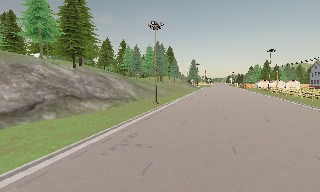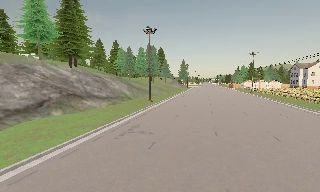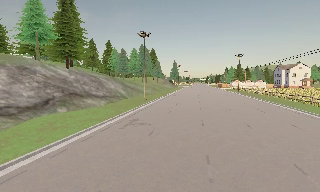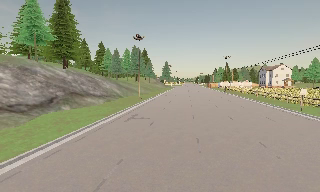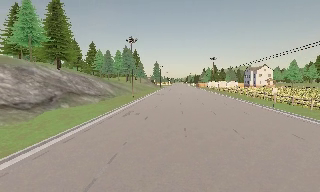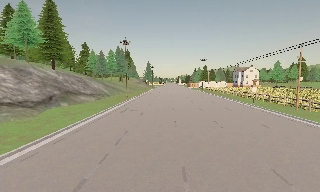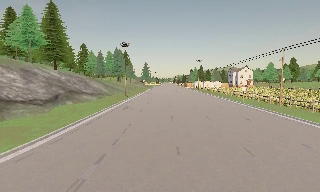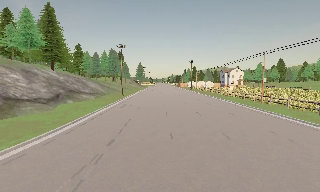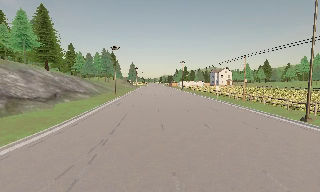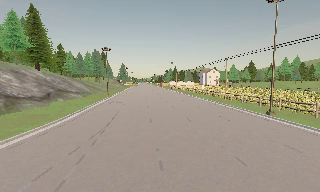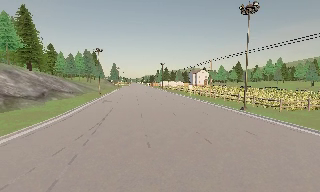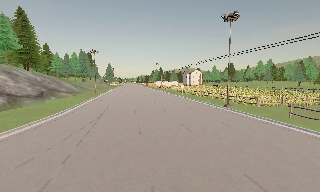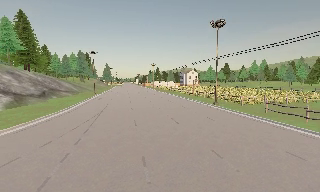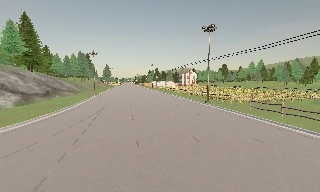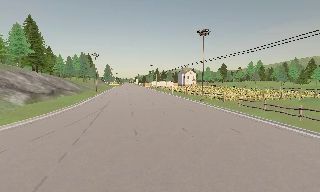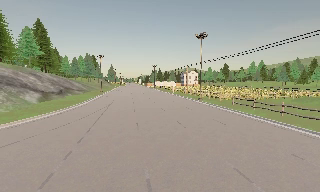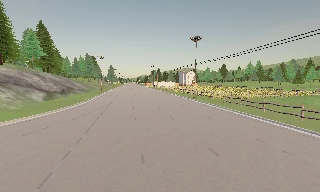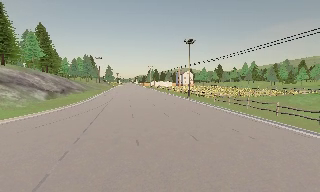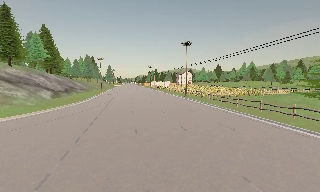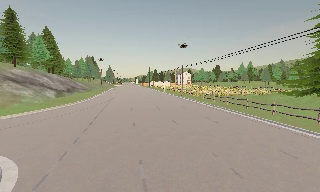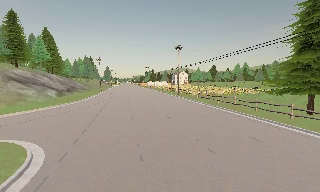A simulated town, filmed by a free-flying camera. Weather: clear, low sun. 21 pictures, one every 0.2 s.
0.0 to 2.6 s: The camera swings to its right by about 30 degrees, and the scene slides to the left. It travels backward, about 30 m.
2.6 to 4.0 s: The camera travels backward, about 14 m, so what stands in front gets smaller.
The film runs backward here.
